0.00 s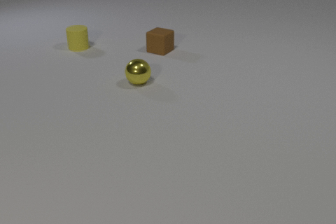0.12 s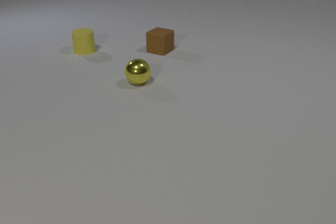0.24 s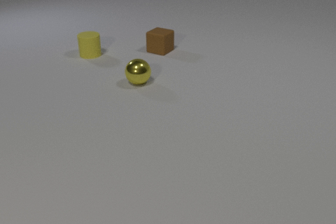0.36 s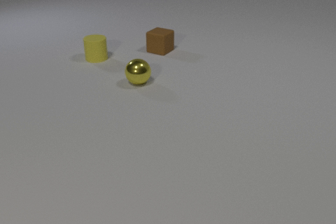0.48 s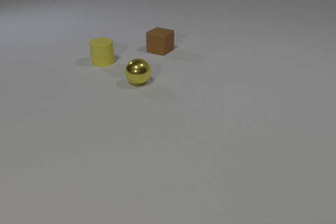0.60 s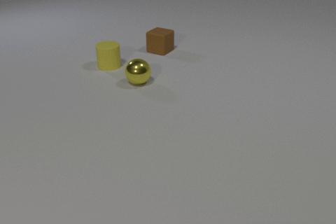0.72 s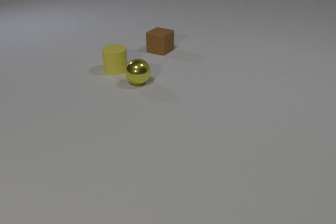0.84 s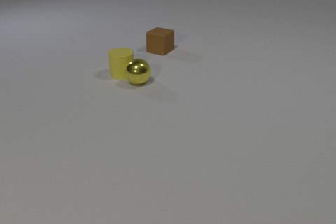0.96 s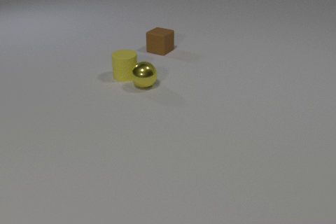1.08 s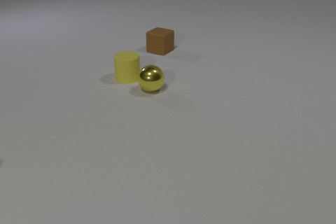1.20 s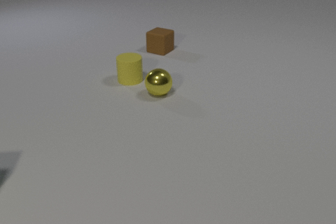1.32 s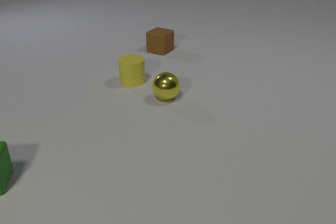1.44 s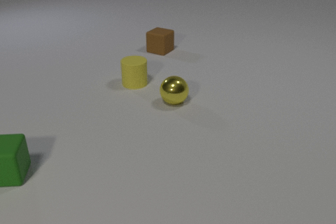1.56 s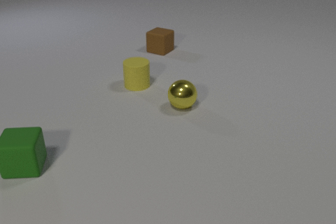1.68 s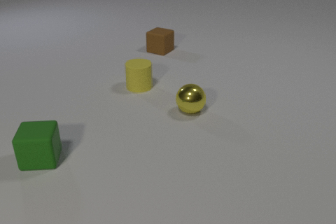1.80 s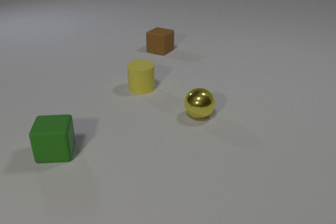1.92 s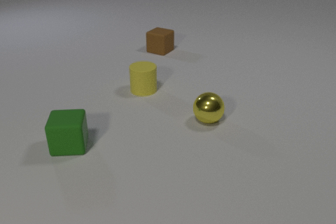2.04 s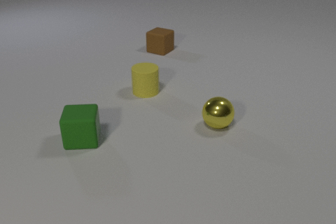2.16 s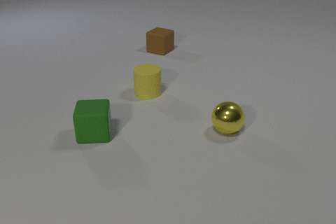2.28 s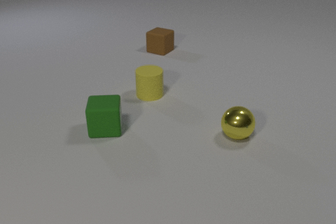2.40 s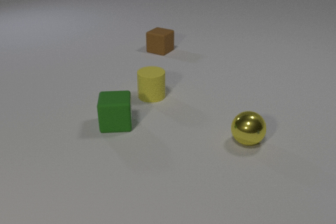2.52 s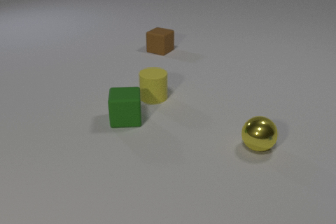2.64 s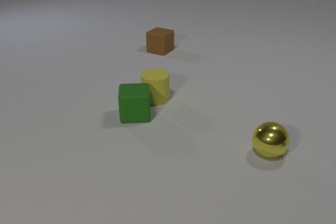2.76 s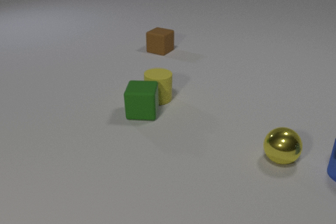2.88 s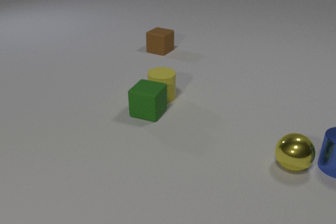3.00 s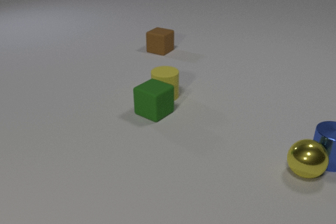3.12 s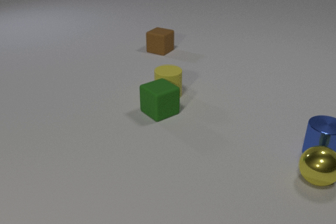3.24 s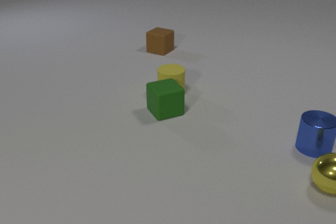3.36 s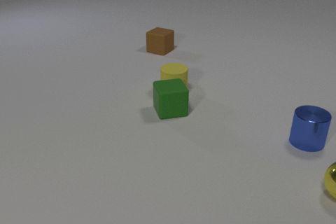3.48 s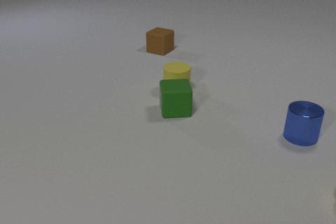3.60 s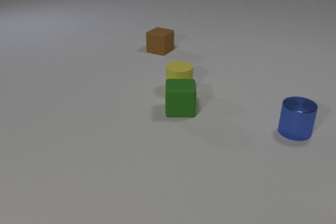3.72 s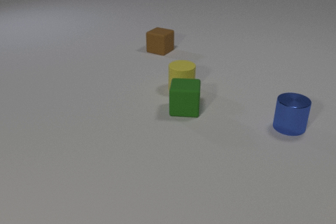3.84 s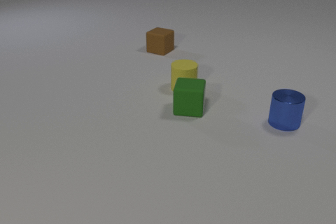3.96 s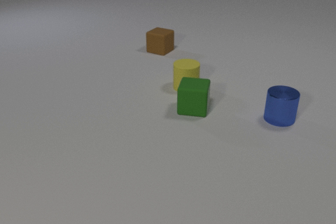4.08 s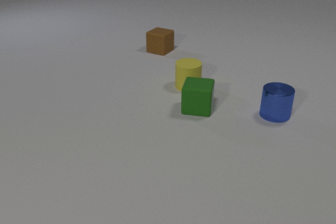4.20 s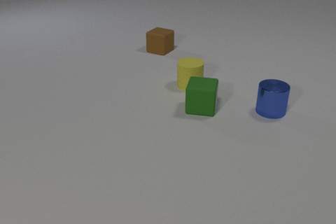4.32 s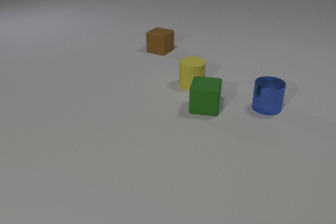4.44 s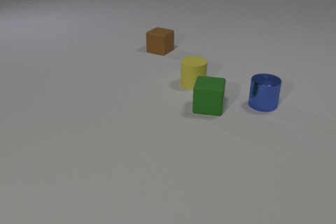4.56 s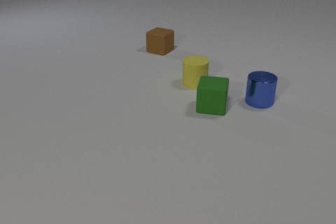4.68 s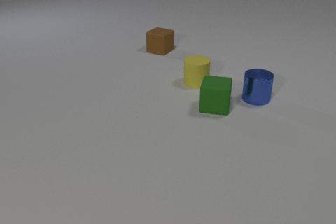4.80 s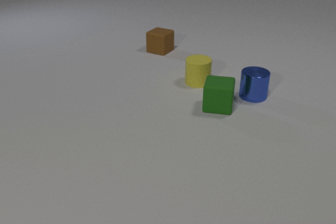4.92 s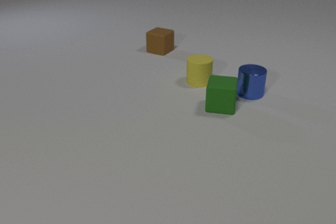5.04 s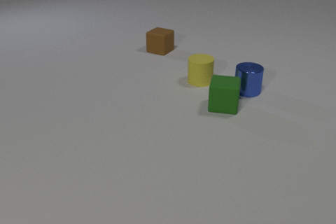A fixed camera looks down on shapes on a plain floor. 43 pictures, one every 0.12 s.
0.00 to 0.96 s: The yellow rubber cylinder slides toward the camera and to the right. The yellow metal sphere rolls toward the camera and to the right. The yellow rubber cylinder and the yellow metal sphere collide.
0.96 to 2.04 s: The yellow rubber cylinder slides toward the camera and to the right. The yellow metal sphere rolls toward the camera and to the right. The green rubber cube comes in at the left edge, slides to the right and away from the camera.
2.04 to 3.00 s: The yellow rubber cylinder slides to the right and toward the camera. The yellow metal sphere rolls to the right and toward the camera. The green rubber cube slides to the right and away from the camera, spins clockwise seen from above by about 45 degrees, its near face sliding to the left. The blue metal cylinder comes in at the right edge, slides to the left and away from the camera. The yellow rubber cylinder and the green rubber cube collide. The yellow metal sphere and the blue metal cylinder collide.
3.00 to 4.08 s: The yellow rubber cylinder slides to the right and away from the camera. The yellow metal sphere rolls to the right and toward the camera, leaves at the right edge. The green rubber cube slides to the right, spins so that its near face slides to the left, clockwise seen from above. The blue metal cylinder slides away from the camera and to the left.
4.08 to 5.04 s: The yellow rubber cylinder slides away from the camera and to the right. The green rubber cube slides to the right. The blue metal cylinder slides away from the camera and to the left.
How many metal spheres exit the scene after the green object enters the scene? 1.
How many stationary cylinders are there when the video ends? 0.
What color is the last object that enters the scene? blue.
